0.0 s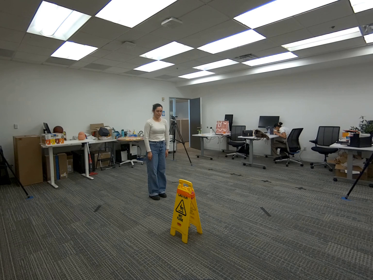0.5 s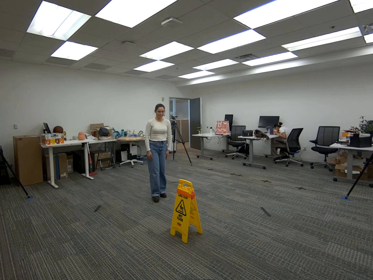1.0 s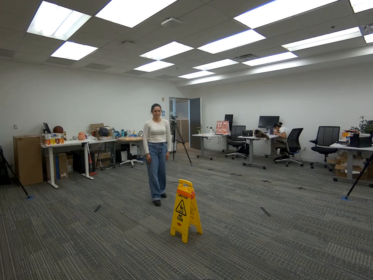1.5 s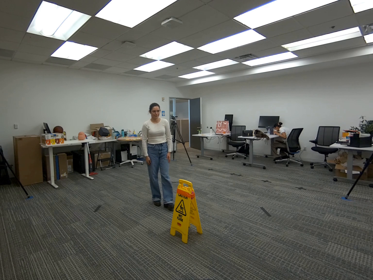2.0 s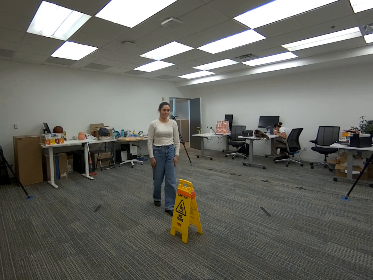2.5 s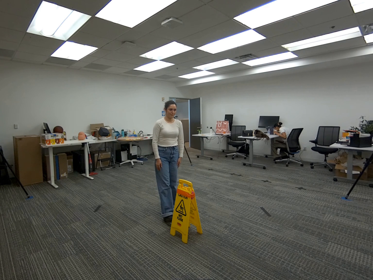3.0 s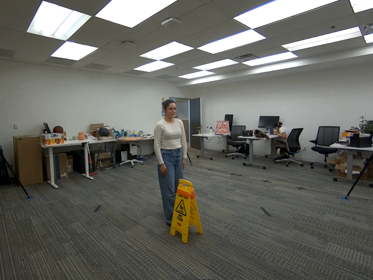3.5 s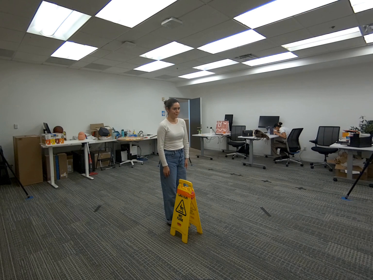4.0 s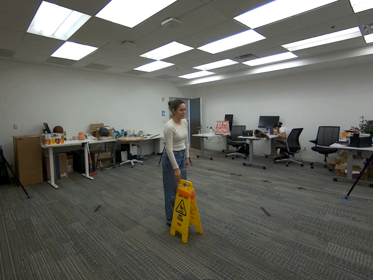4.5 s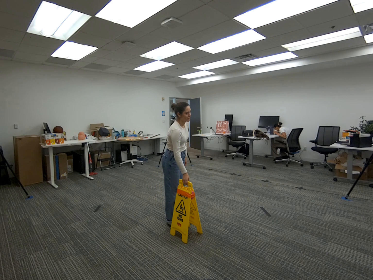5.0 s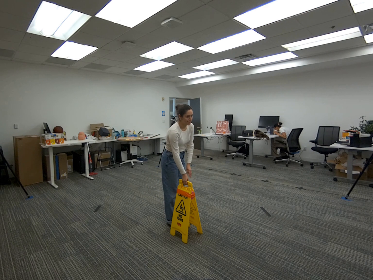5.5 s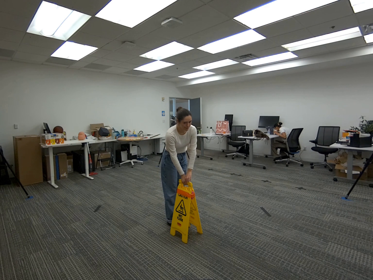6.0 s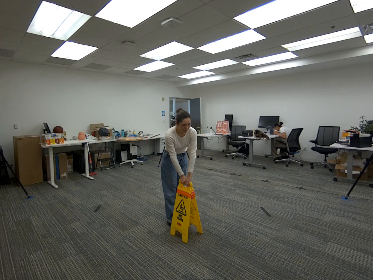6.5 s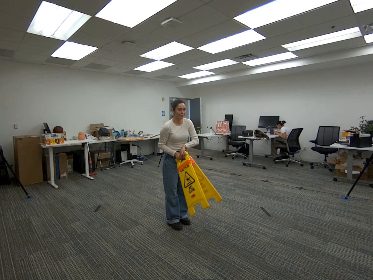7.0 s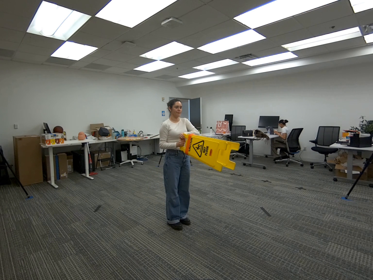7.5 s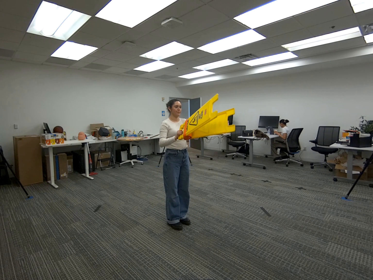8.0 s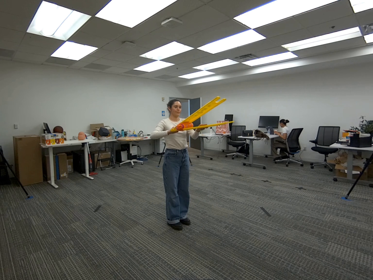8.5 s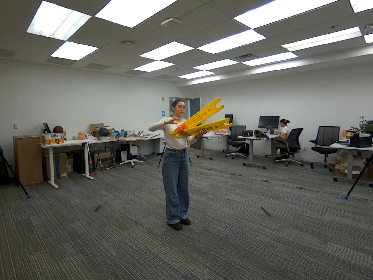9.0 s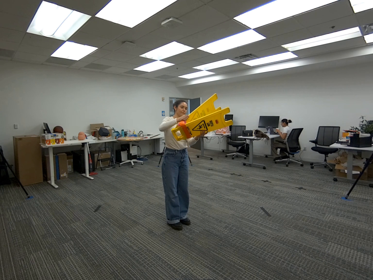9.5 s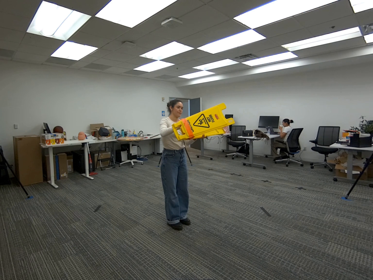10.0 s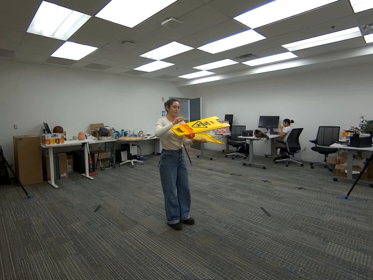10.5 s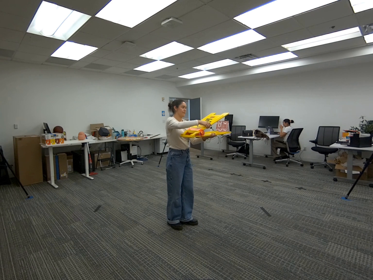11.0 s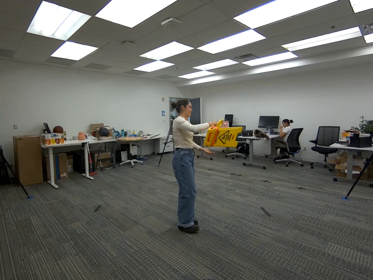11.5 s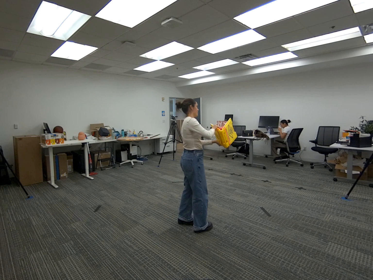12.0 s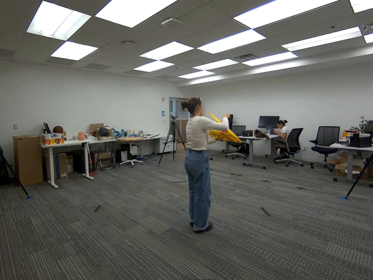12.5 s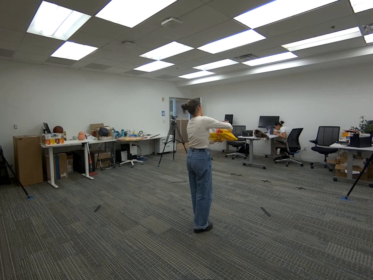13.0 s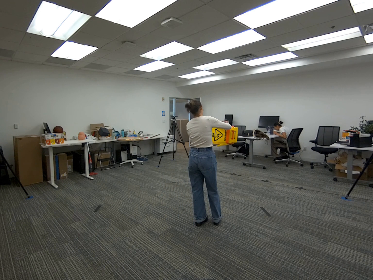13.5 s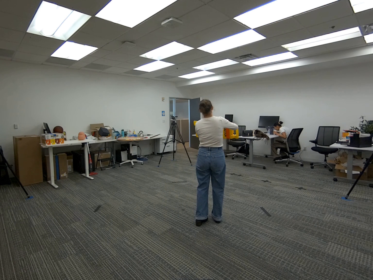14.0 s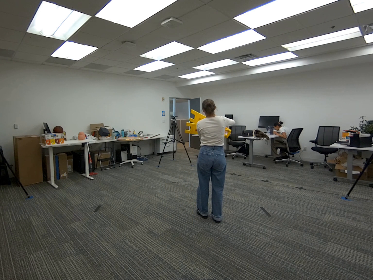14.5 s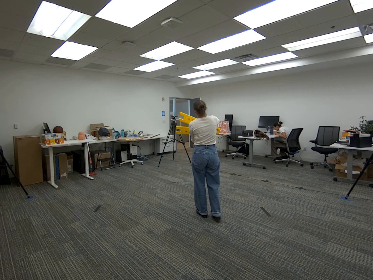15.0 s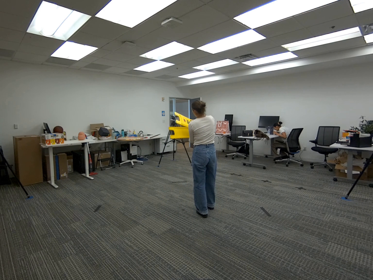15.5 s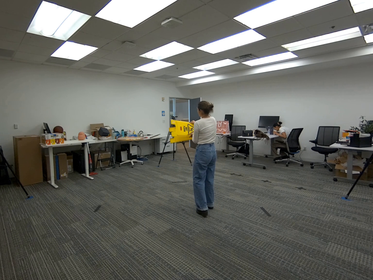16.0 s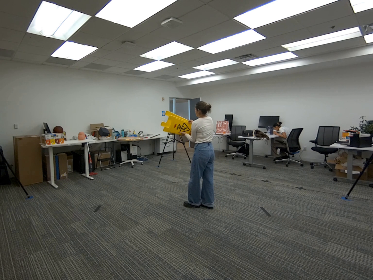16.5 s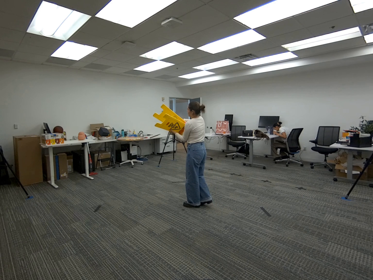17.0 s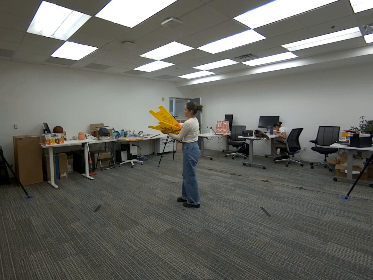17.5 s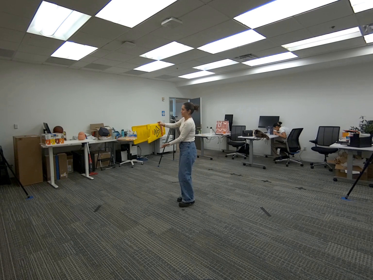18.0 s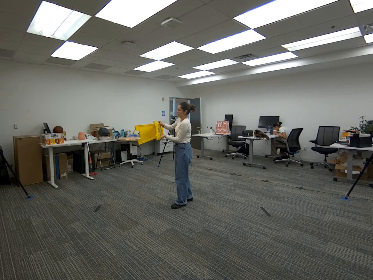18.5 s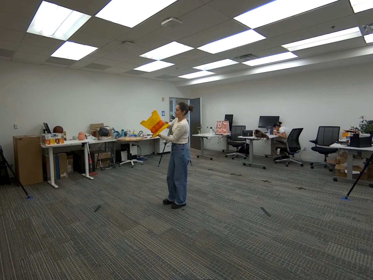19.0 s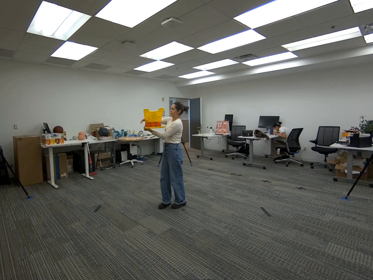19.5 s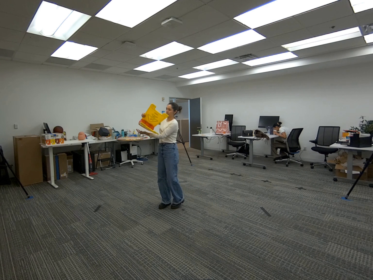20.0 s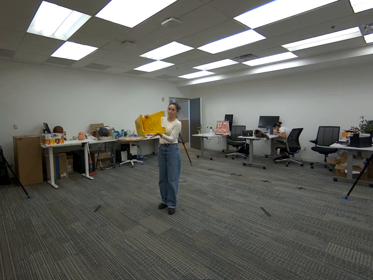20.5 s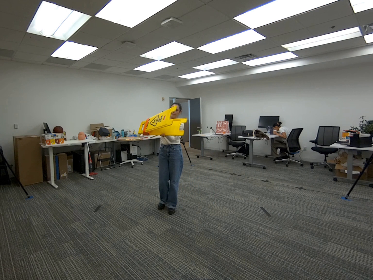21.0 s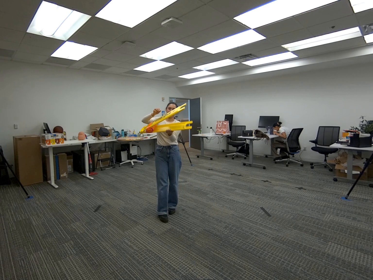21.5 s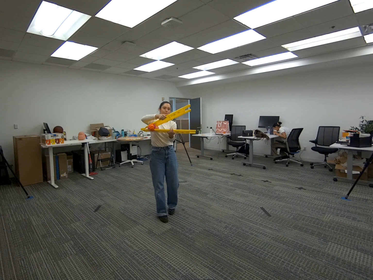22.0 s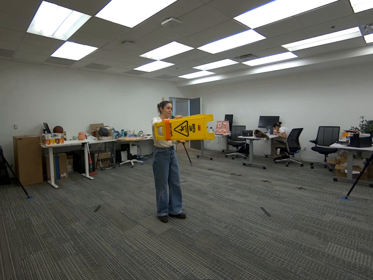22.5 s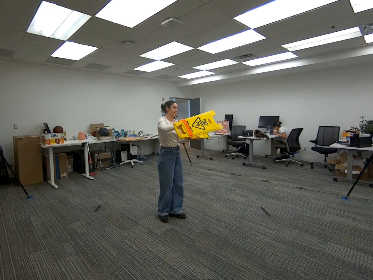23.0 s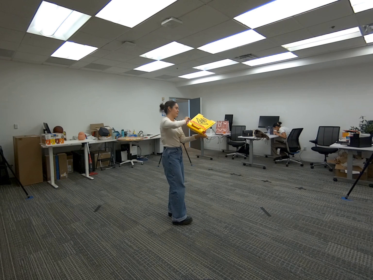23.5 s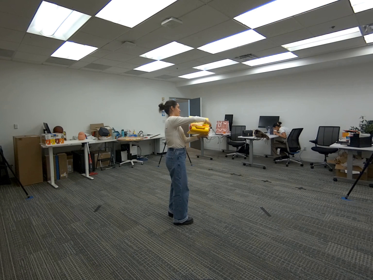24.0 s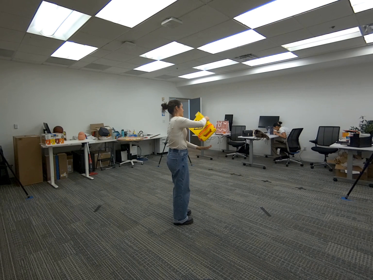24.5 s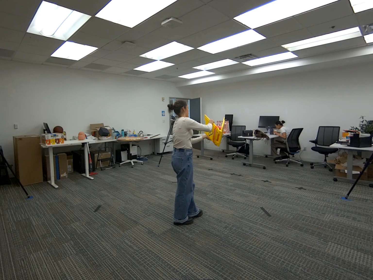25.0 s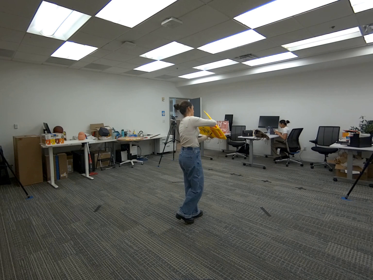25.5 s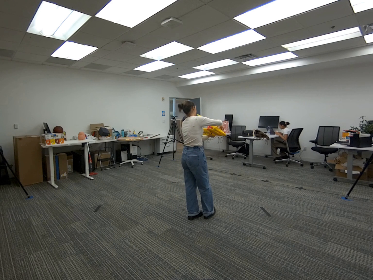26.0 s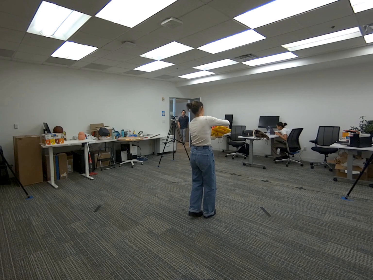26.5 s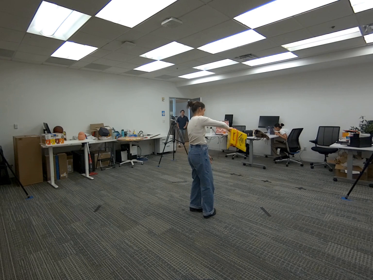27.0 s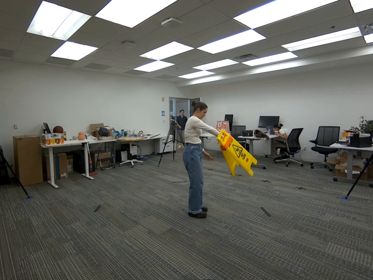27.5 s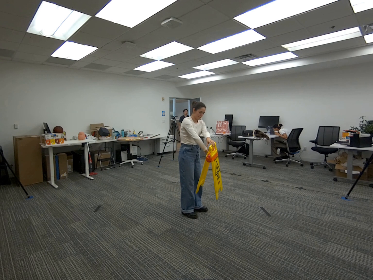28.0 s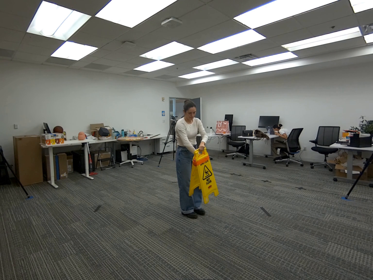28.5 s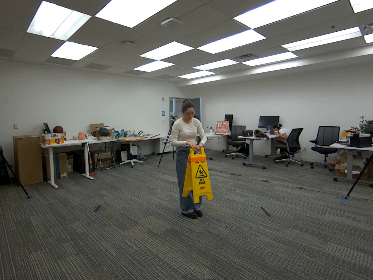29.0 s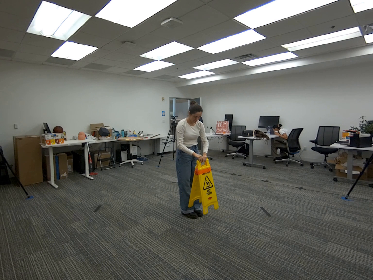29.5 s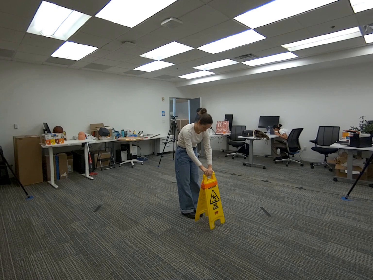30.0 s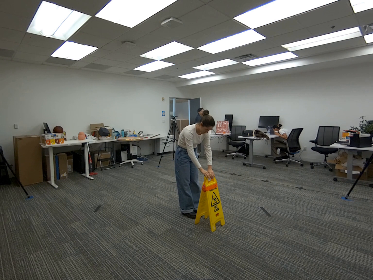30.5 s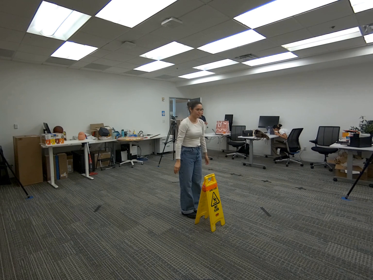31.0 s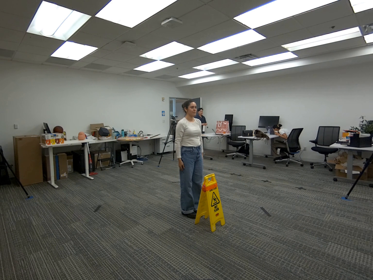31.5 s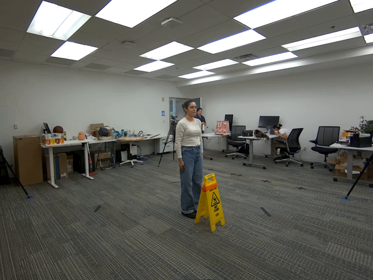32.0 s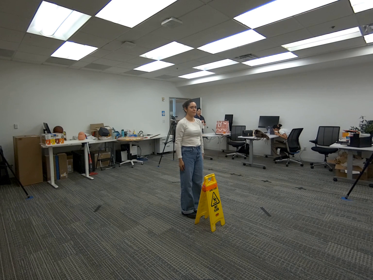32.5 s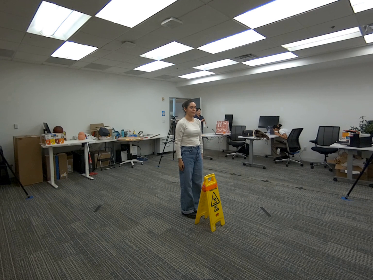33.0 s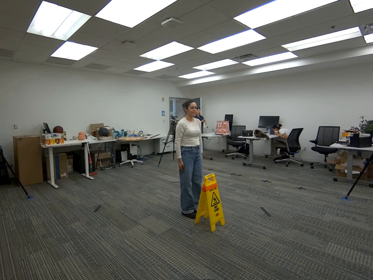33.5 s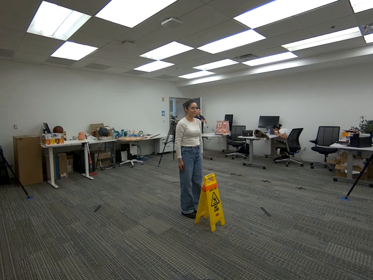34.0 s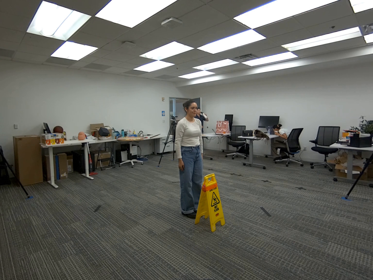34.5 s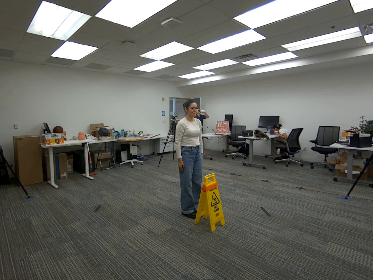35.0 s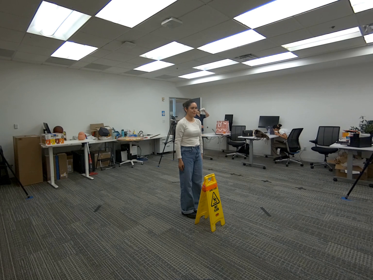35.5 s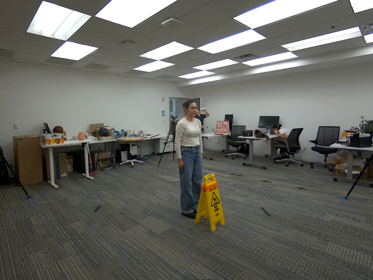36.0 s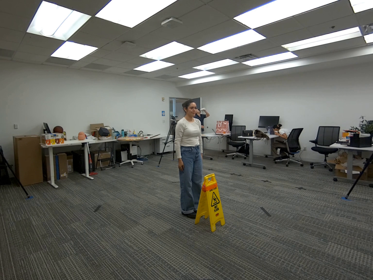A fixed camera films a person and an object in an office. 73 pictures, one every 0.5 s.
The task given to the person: Walk to the wet floor sign and pick it up with both hands. While holding the sign, rotate it in midair as you walk in a circle so it is visible from all angles. When finished, place the sign back on the ground.
